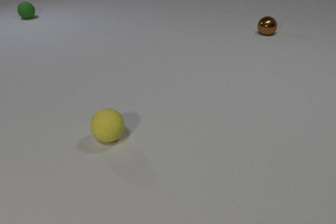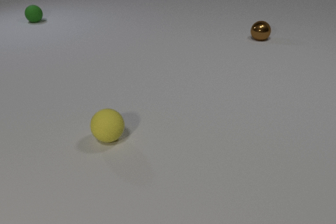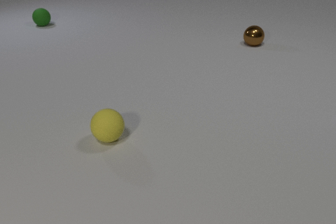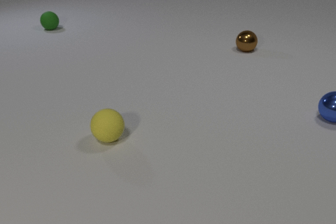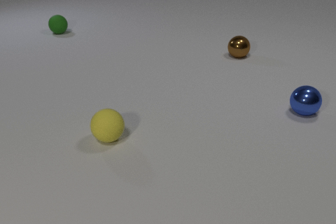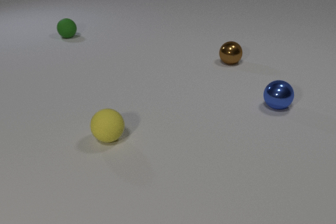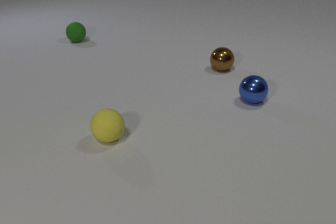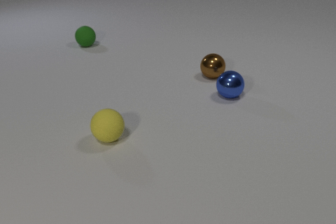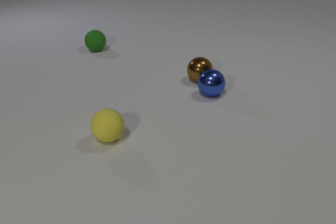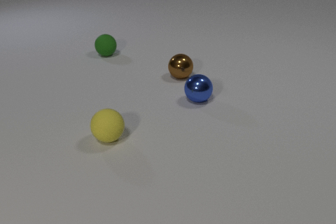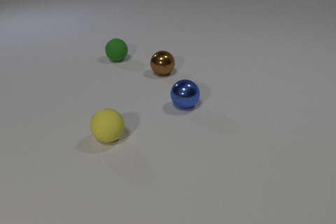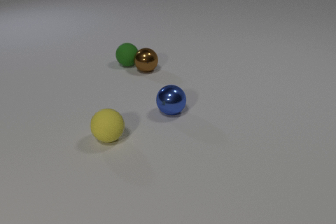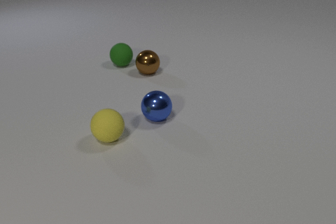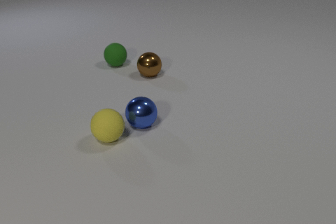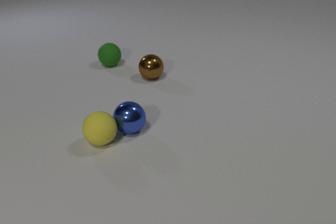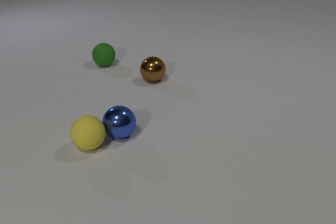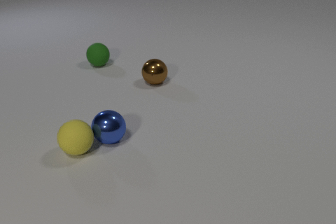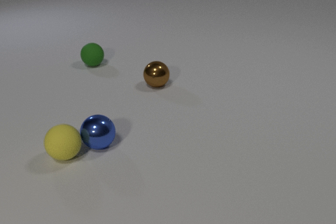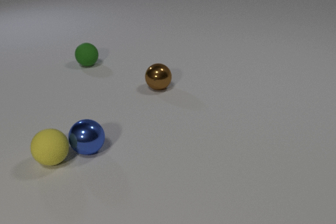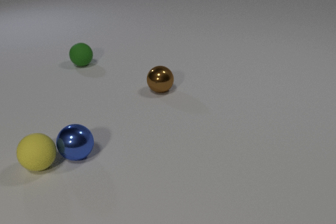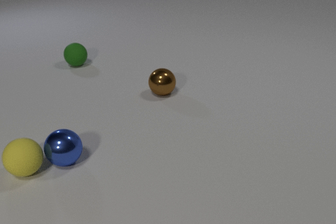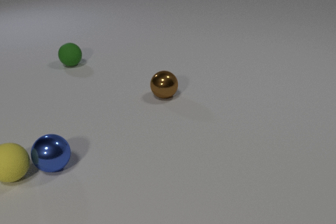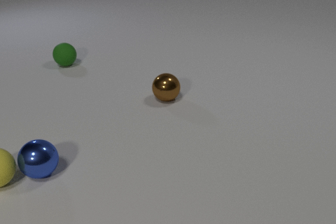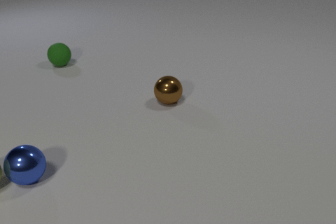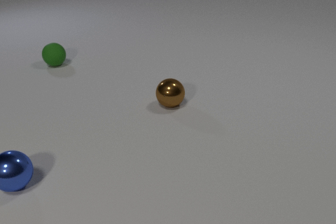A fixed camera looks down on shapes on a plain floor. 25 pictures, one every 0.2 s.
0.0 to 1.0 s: The blue metal sphere comes in at the right edge, rolls to the left. The brown metal sphere rolls toward the camera. The green rubber sphere rolls toward the camera and to the right.
1.0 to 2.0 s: The blue metal sphere rolls to the left. The brown metal sphere rolls to the left and toward the camera. The green rubber sphere rolls toward the camera and to the right. The blue metal sphere and the brown metal sphere collide.
2.0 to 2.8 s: The blue metal sphere rolls to the left and toward the camera. The brown metal sphere rolls to the left and toward the camera. The yellow rubber sphere rolls to the left. The green rubber sphere rolls toward the camera and to the left. The brown metal sphere and the green rubber sphere collide. The blue metal sphere and the yellow rubber sphere collide.
2.8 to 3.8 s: The blue metal sphere rolls to the left and toward the camera. The brown metal sphere rolls toward the camera. The yellow rubber sphere rolls to the left and toward the camera. The green rubber sphere rolls to the left.
3.8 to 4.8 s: The blue metal sphere rolls to the left and toward the camera. The brown metal sphere rolls toward the camera. The yellow rubber sphere rolls to the left, leaves at the left edge. The green rubber sphere rolls to the left.
How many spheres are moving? 4.
What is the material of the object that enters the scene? metal.
How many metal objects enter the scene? 1.
